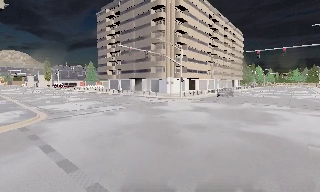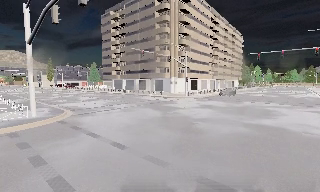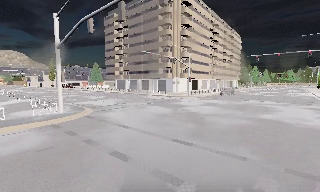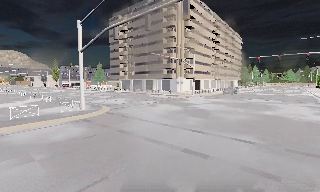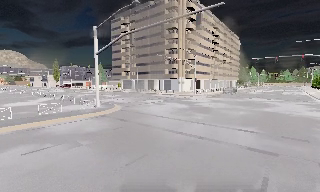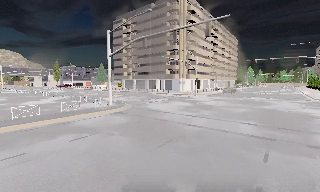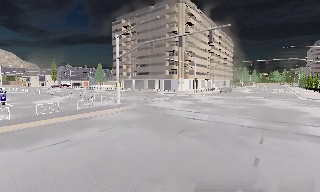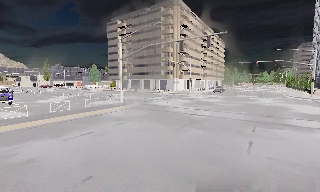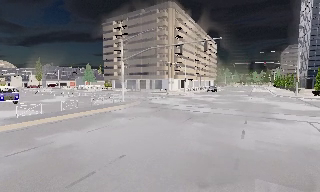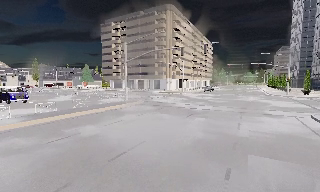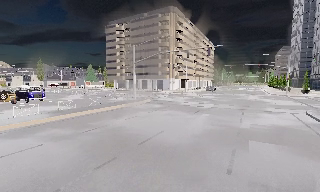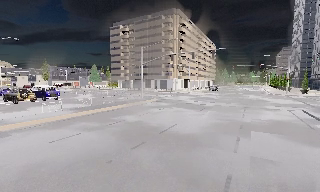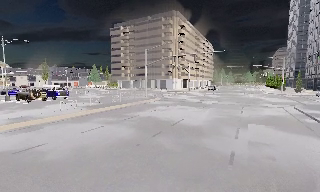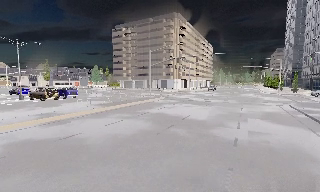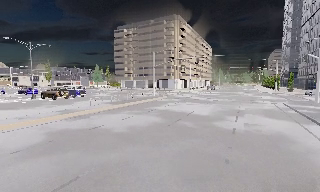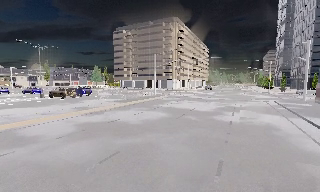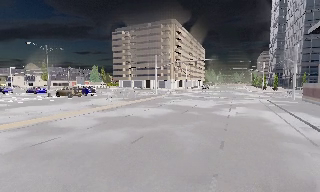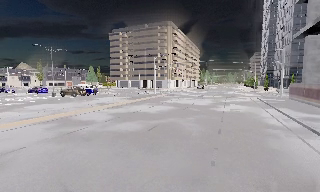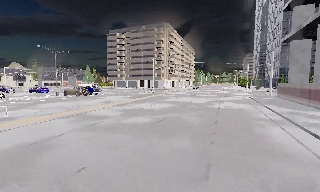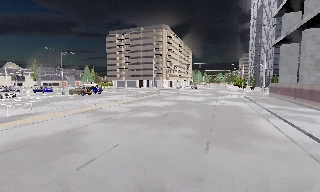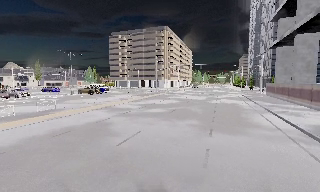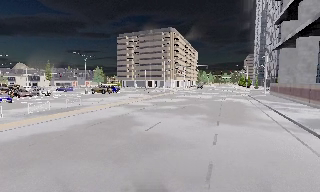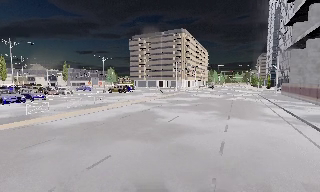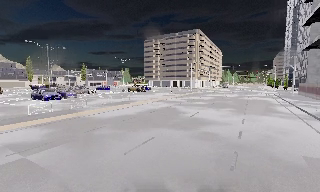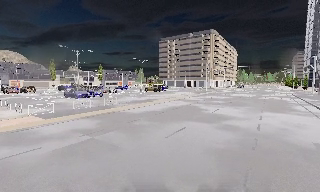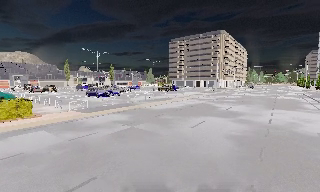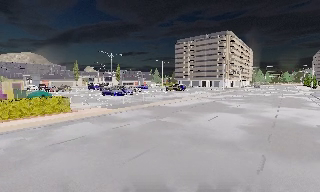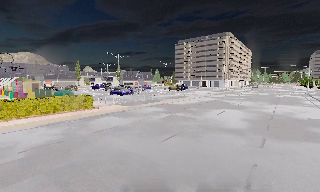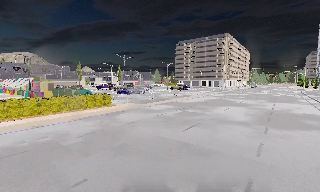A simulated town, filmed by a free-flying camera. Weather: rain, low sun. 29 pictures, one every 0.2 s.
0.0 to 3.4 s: The camera pans to its right, which is clockwise from overhead, by about 15 degrees. It travels backward and to its left, about 30 m, so what stands in front gets smaller.
3.4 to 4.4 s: The camera travels backward, about 10 m, so what stands in front gets smaller.
4.4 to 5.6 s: The scene slides to the right, as the camera pans about 10 degrees to its left. It travels backward and to its left, about 12 m, so what stands in front gets smaller.
The film runs backward here.
